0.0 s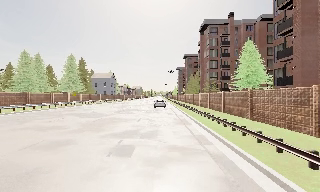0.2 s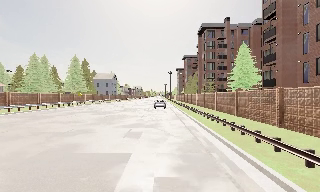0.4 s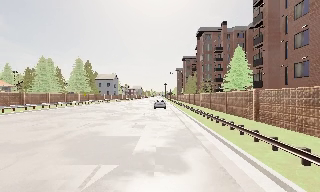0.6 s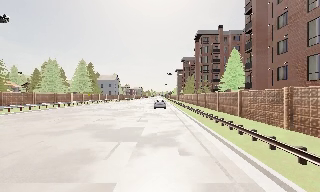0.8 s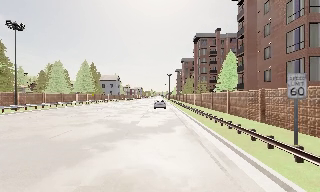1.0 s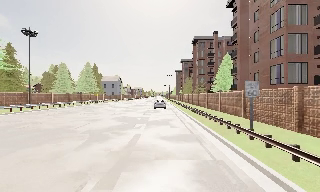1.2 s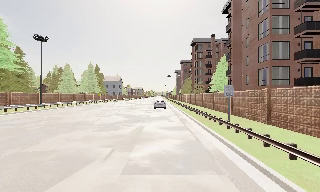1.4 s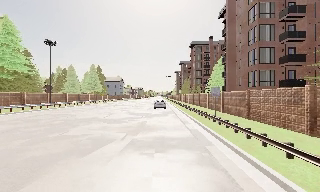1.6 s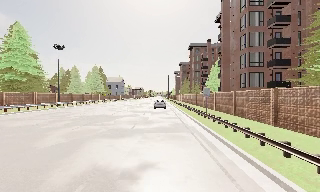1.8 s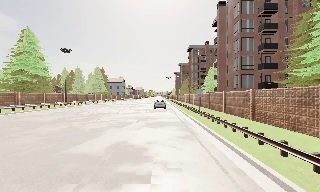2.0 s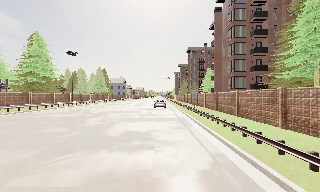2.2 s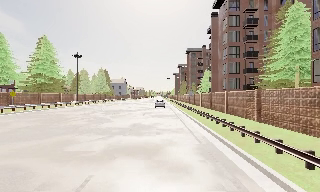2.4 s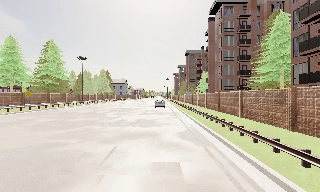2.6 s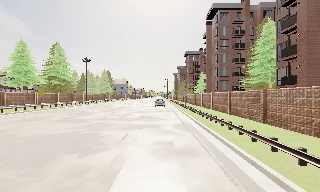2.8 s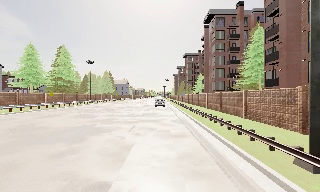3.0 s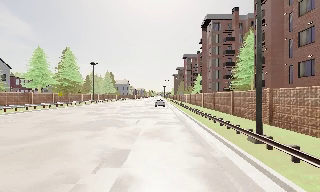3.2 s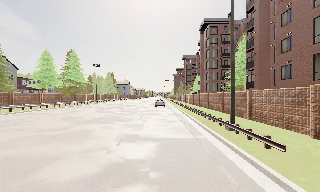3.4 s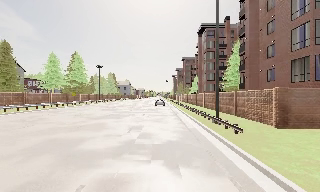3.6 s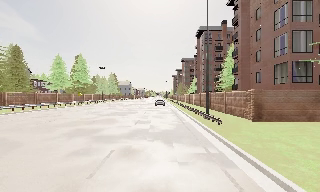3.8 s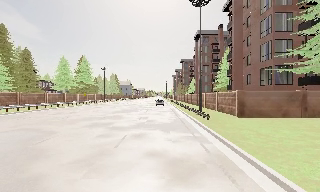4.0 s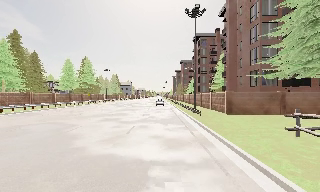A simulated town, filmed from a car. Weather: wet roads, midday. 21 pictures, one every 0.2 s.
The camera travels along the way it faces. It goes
backward.
0.0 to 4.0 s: The camera travels backward, about 45 m, so what stands in front gets smaller.
The film runs backward here.
